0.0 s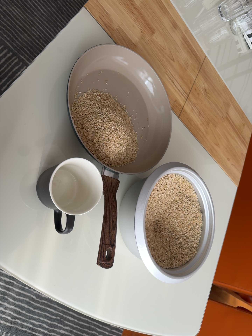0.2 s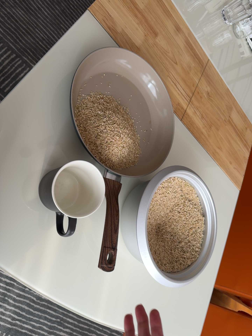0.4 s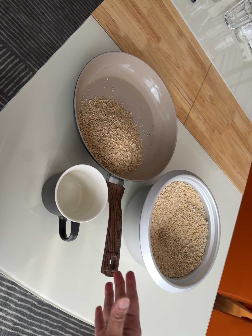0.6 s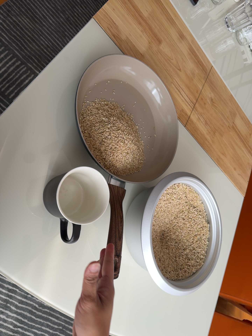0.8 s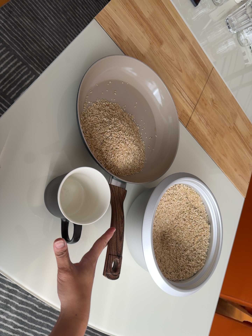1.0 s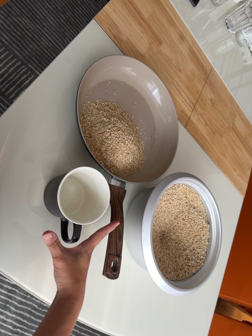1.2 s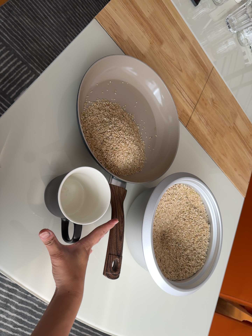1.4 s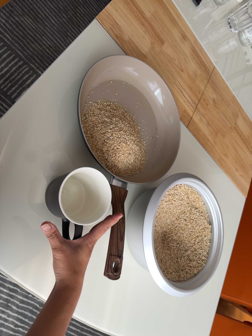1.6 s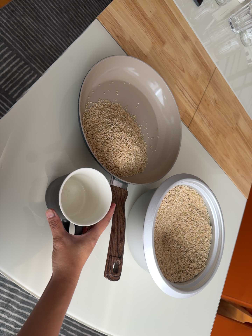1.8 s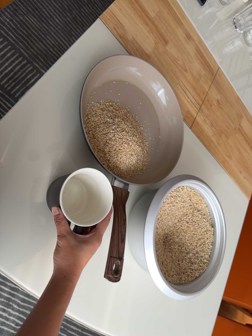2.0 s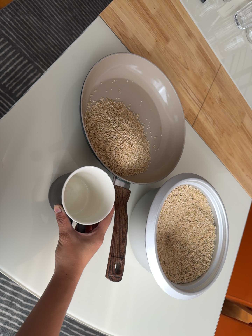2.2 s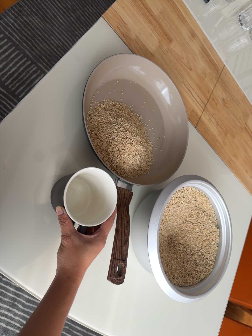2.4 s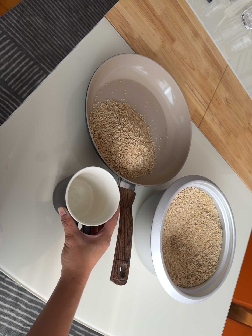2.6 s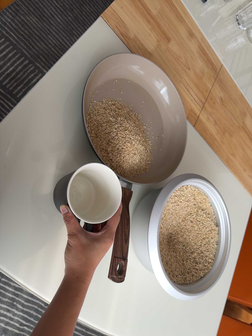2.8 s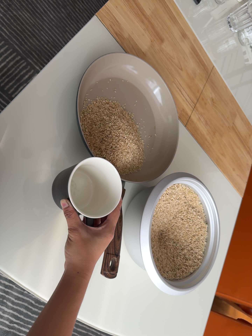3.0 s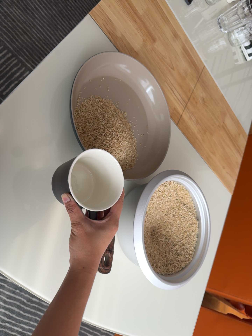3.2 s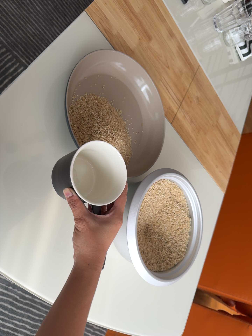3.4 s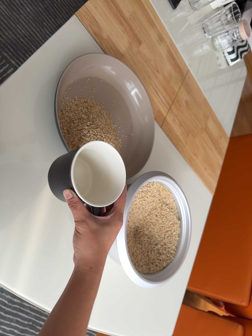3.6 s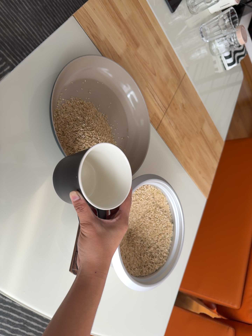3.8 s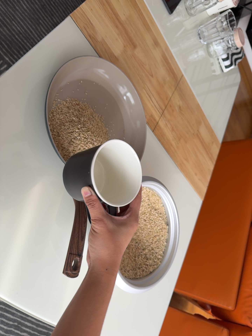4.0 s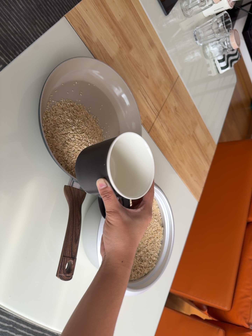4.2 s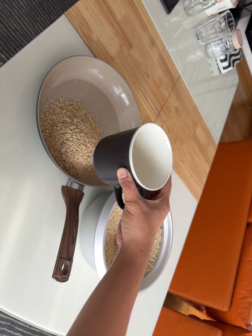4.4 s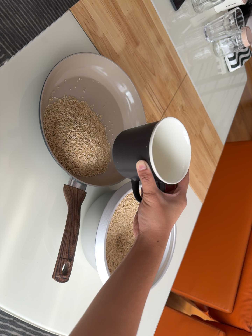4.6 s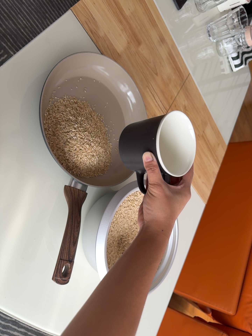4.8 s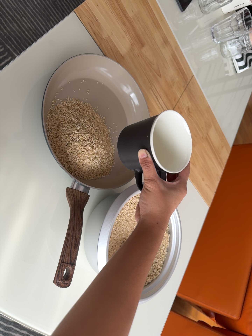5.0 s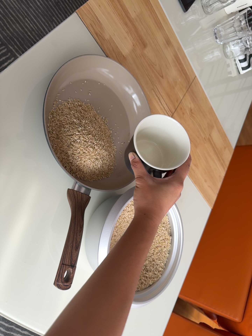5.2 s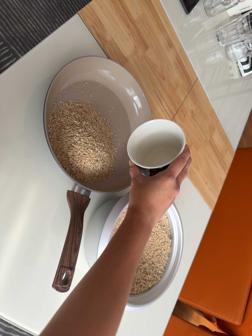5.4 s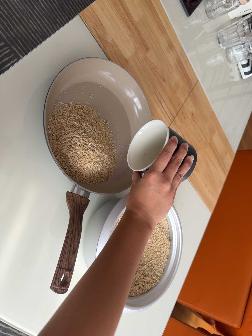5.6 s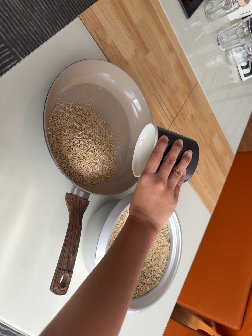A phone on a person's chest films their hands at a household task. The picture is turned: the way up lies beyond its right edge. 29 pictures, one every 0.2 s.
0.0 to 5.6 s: The camera rolls about its line of sight by about 10 degrees, and the scene rotates clockwise.
The film runs backward here.
